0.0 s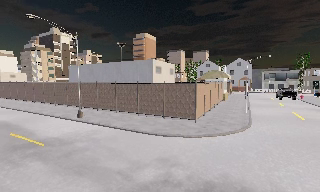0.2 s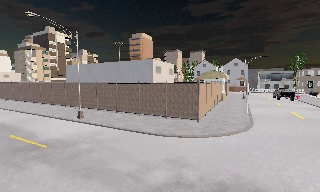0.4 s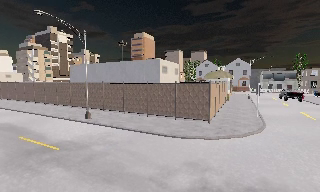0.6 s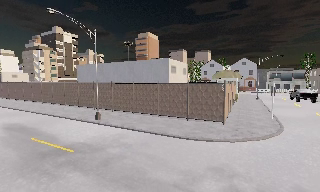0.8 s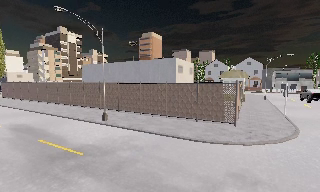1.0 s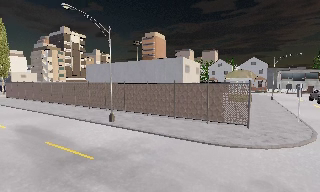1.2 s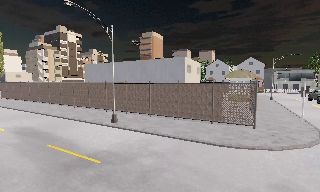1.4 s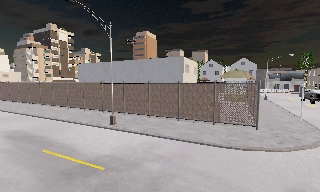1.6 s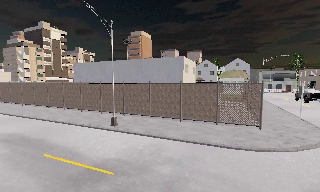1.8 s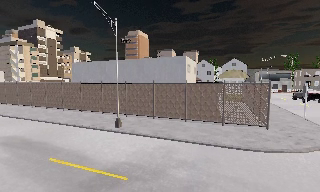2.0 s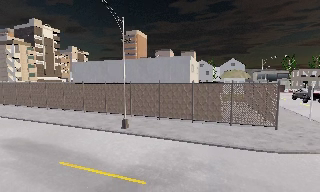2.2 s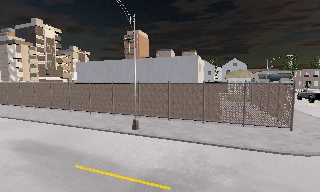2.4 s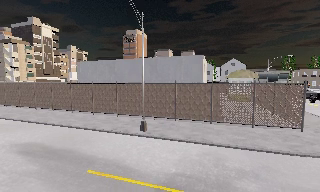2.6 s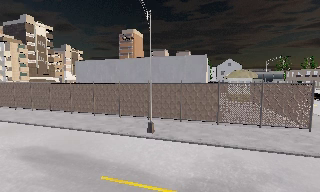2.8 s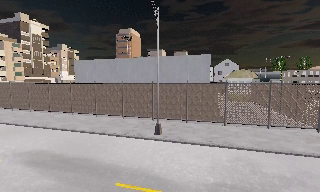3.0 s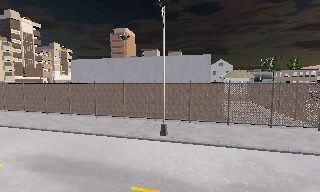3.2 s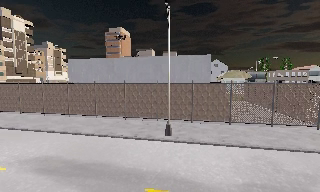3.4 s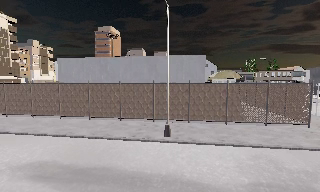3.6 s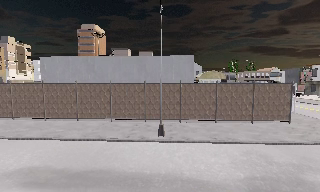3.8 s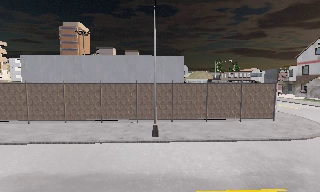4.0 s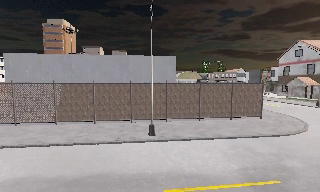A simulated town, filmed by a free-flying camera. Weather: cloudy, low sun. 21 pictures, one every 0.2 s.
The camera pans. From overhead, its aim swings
clockwise.
0.0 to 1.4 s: The camera travels to its left and forward, about 5 m, so close, fixed things drift to the right.
1.4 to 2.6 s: The camera travels to its left, about 5 m, so close, fixed things drift to the right.
2.6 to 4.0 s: The camera pans to its right, which is clockwise from overhead, by about 25 degrees. It travels to its left, about 4 m.
The film runs backward here.
